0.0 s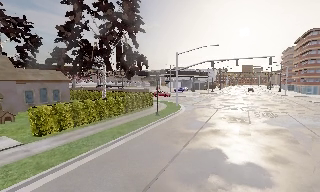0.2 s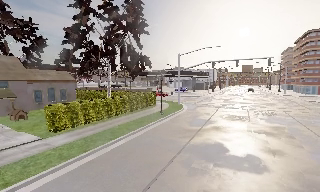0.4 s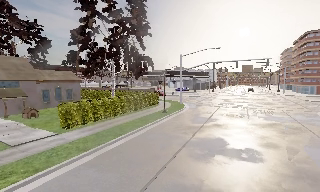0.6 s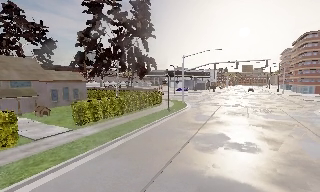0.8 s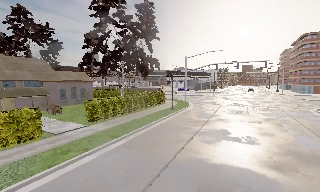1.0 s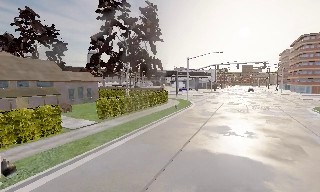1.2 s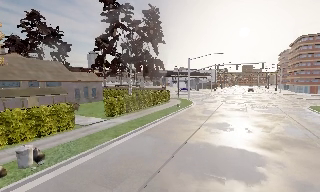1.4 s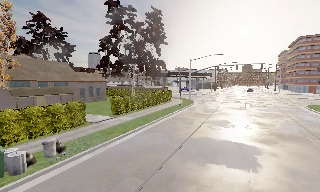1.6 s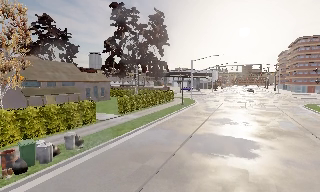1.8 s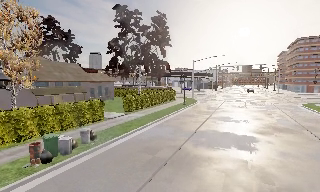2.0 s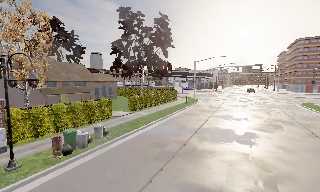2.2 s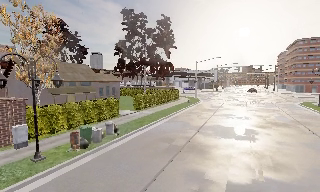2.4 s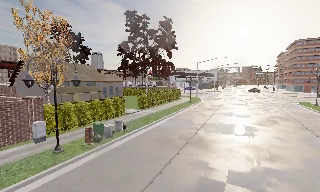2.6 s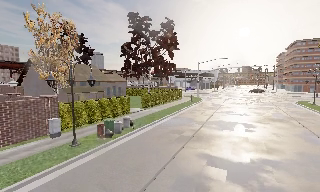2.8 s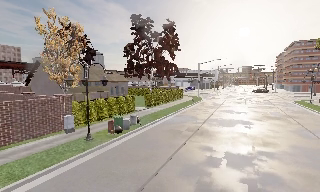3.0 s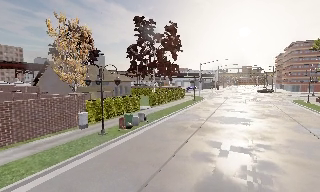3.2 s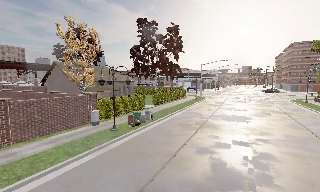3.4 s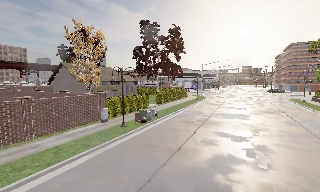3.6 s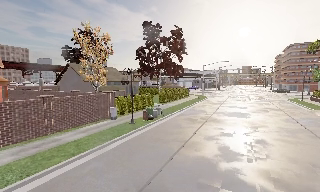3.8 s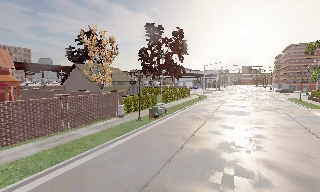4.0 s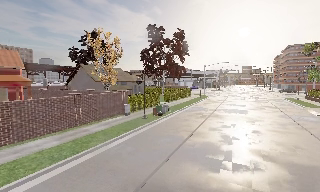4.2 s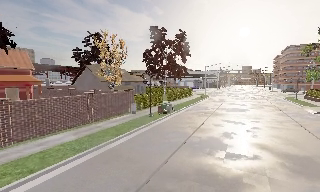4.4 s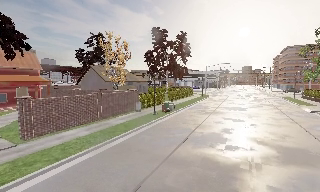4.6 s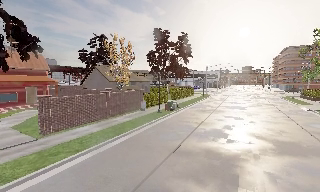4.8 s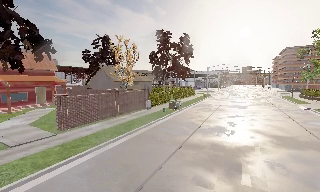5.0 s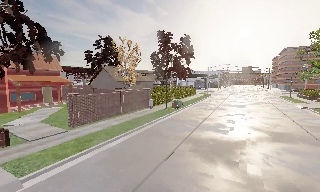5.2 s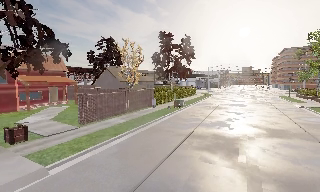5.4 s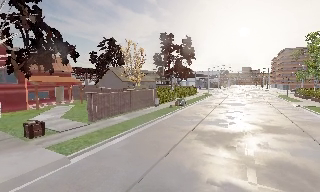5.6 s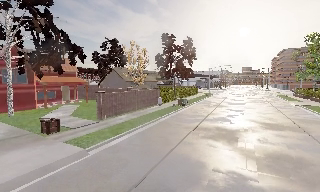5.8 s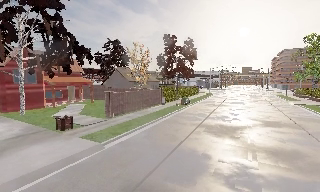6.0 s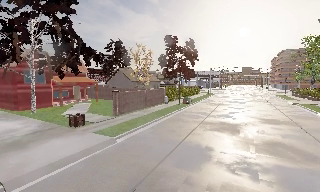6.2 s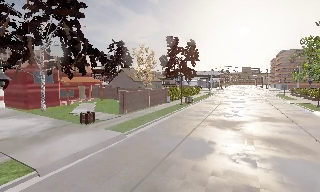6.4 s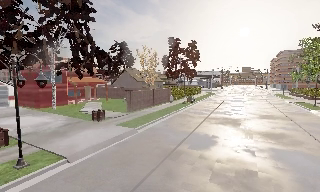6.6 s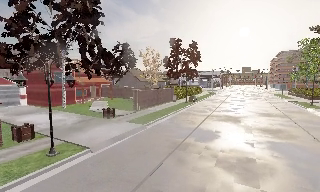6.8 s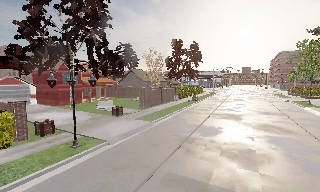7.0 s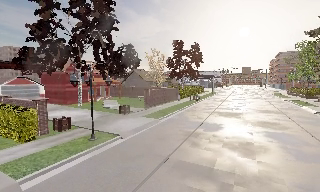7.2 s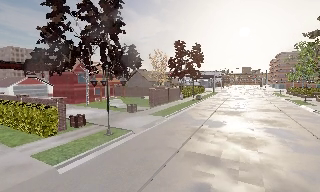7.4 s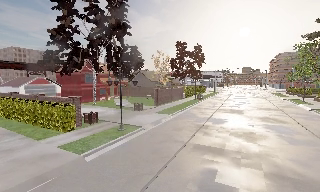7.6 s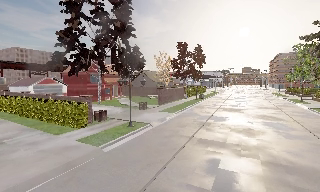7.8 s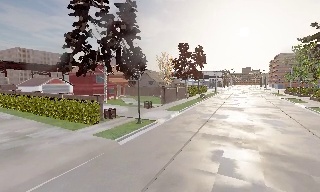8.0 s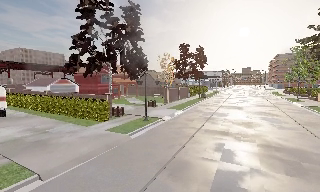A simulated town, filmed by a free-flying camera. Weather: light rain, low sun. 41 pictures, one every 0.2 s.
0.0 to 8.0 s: The camera travels backward and to its left, about 40 m, so what stands in front gets smaller.
The film runs backward here.
